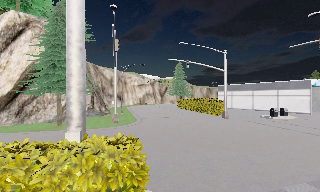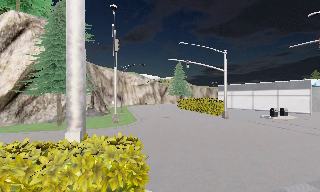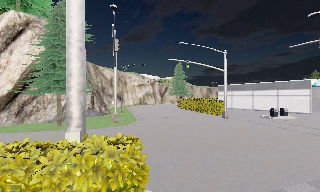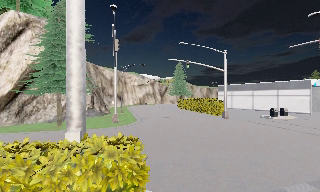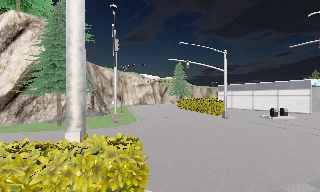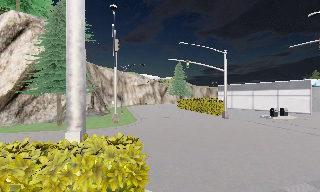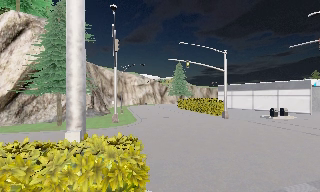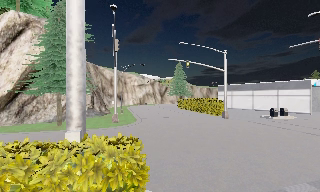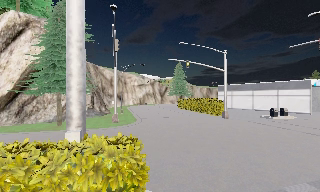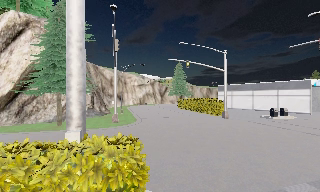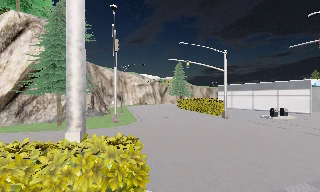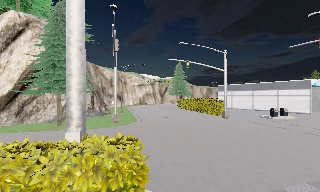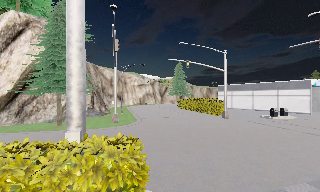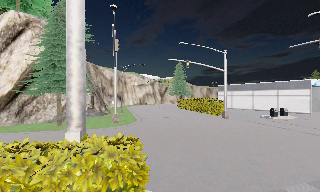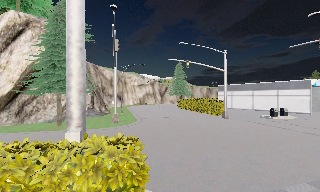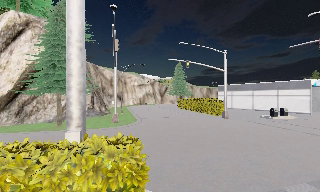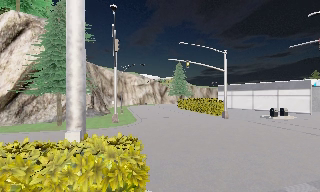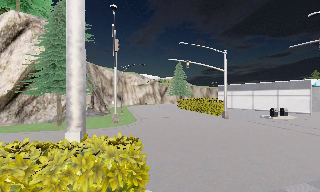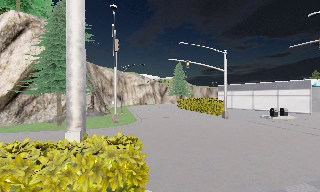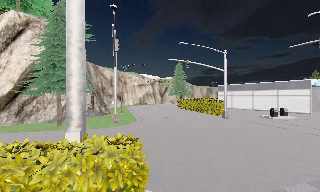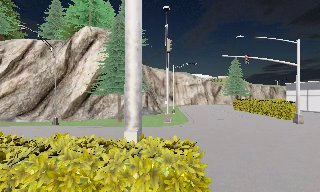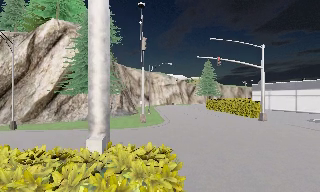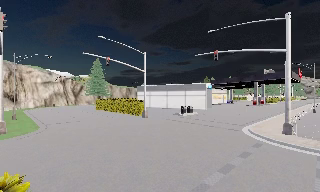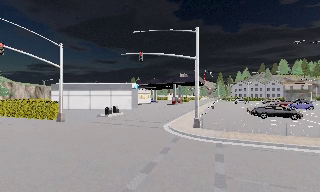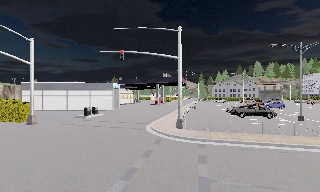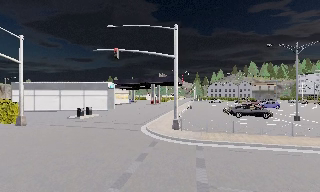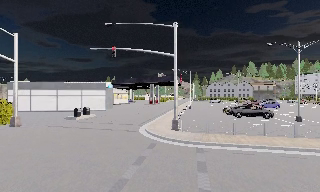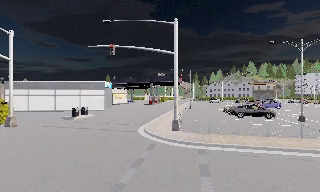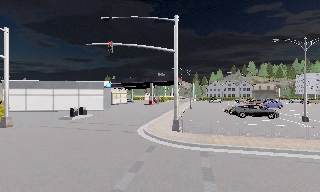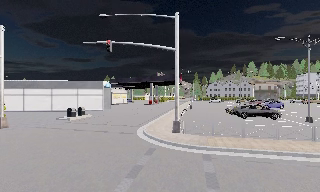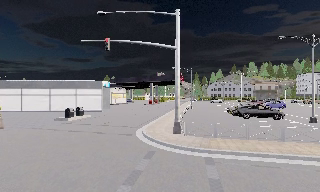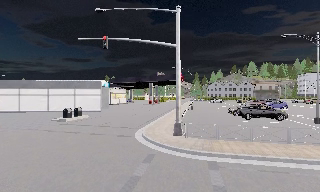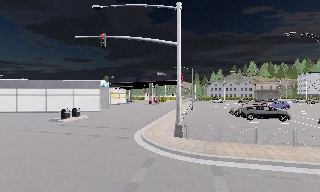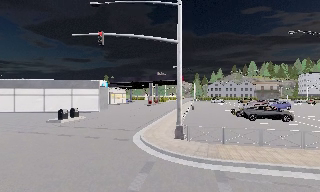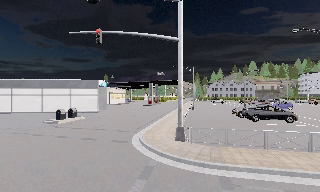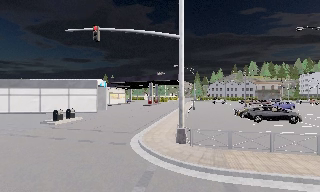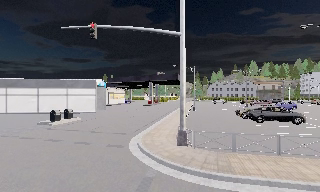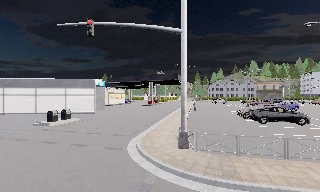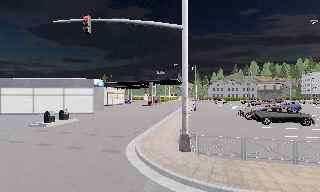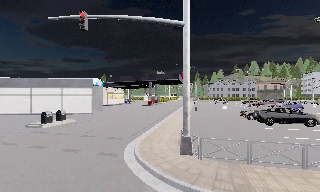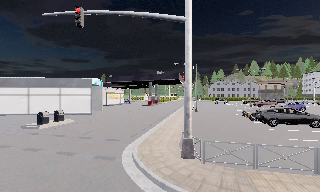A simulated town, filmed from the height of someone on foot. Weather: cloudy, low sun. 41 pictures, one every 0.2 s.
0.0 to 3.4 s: The camera keeps its place and its aim.
3.4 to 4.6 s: The scene slides to the left, as the camera pans about 55 degrees to its right. It travels forward, about 1.5 m. It gains speed.
4.6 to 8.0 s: The camera travels forward, about 7 m, so what stands in front looms larger.
The film runs forward here.
